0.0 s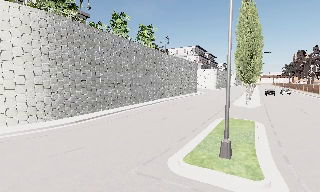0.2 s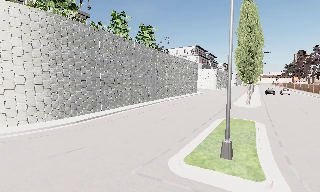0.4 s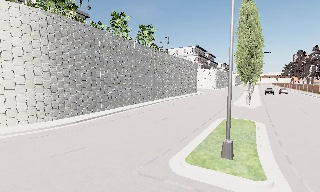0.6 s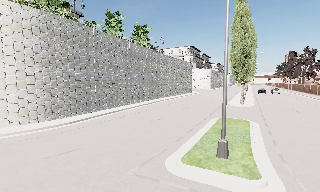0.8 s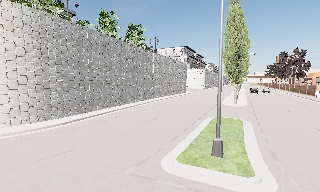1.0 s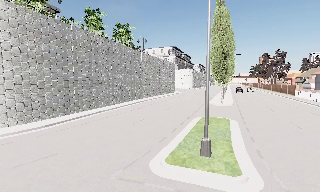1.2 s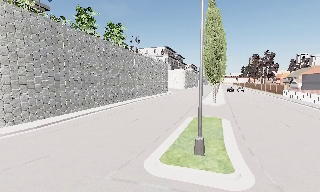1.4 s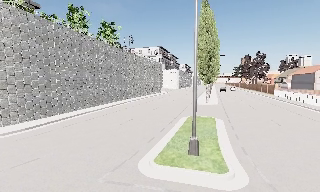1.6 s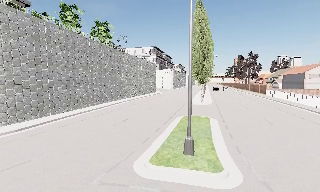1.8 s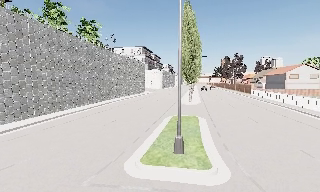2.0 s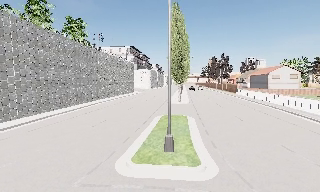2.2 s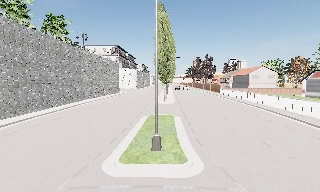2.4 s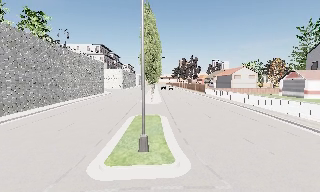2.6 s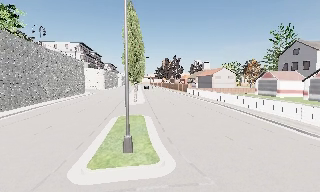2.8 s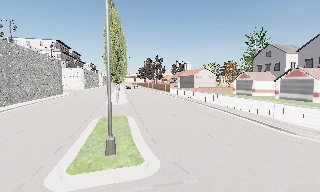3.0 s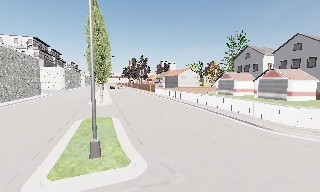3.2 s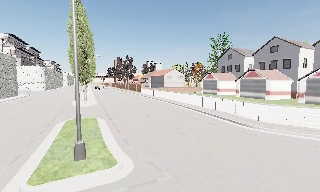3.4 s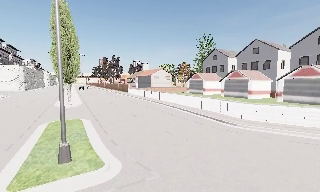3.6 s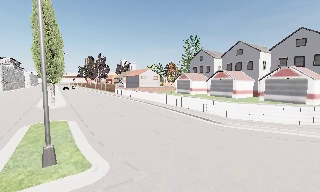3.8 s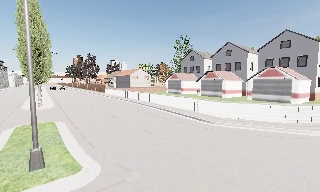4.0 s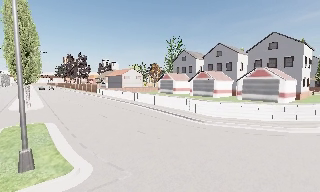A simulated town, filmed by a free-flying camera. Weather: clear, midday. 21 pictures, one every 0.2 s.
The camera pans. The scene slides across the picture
to the left.
The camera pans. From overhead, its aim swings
clockwise.
0.0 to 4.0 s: The camera swings to its right by about 70 degrees, and the scene slides to the left. It travels to its left, about 0.5 m.
The film runs forward here.
